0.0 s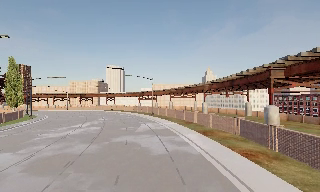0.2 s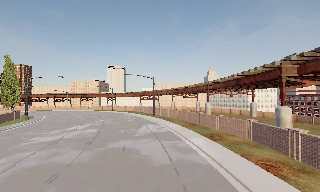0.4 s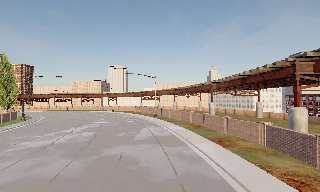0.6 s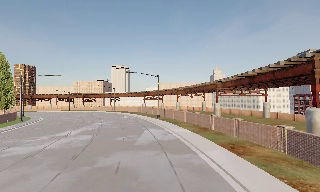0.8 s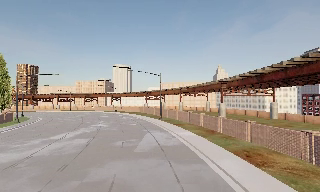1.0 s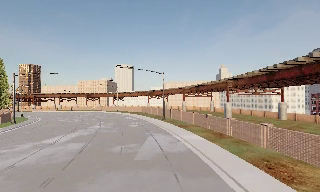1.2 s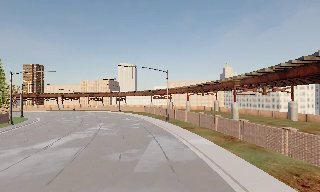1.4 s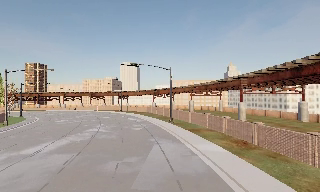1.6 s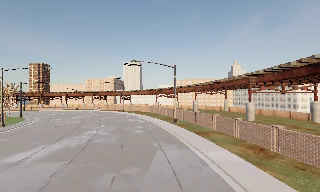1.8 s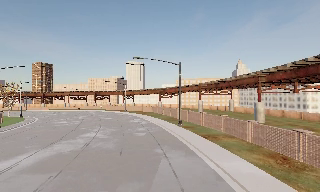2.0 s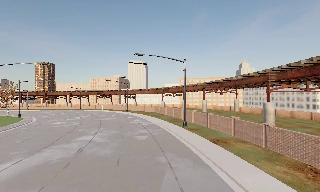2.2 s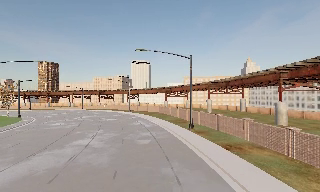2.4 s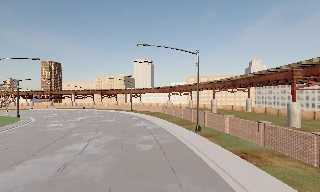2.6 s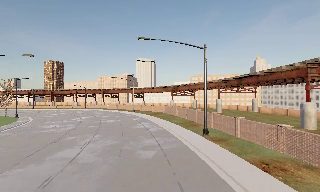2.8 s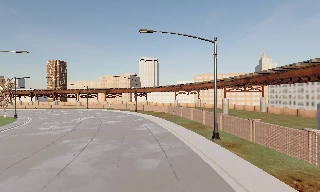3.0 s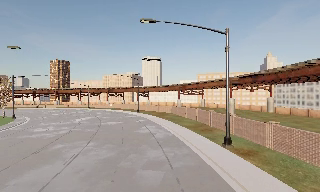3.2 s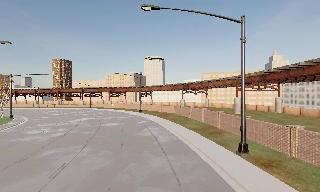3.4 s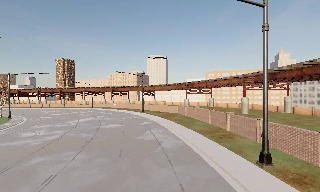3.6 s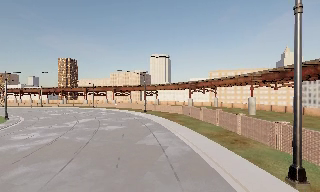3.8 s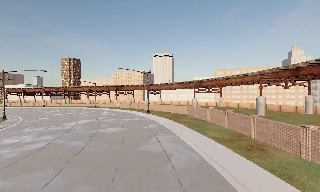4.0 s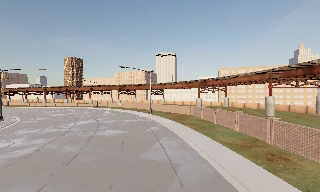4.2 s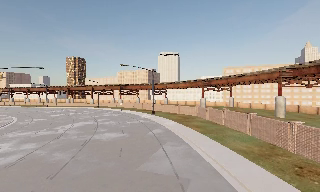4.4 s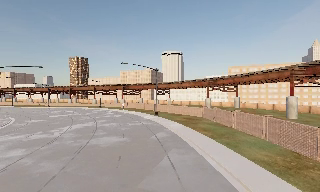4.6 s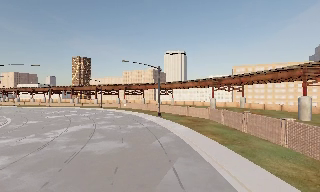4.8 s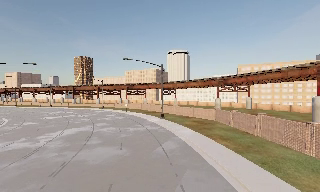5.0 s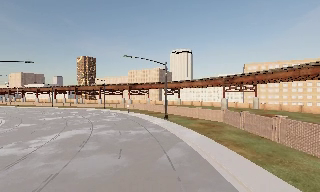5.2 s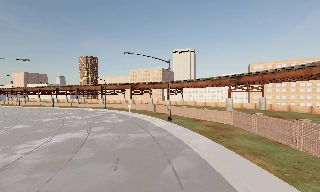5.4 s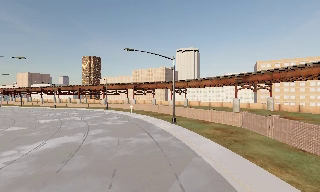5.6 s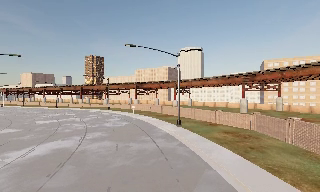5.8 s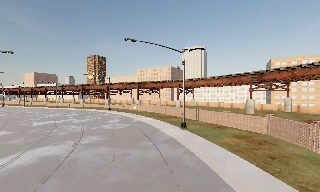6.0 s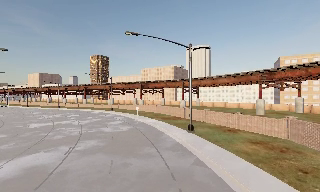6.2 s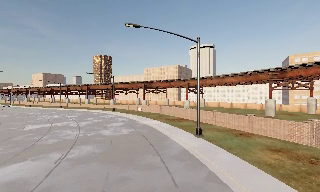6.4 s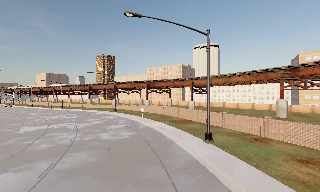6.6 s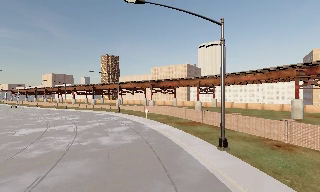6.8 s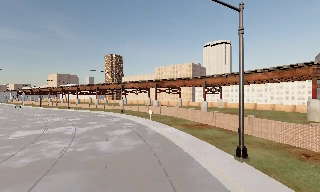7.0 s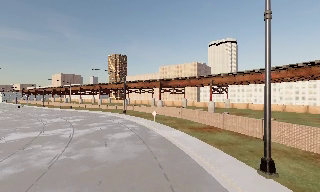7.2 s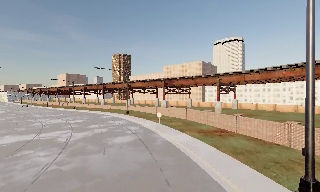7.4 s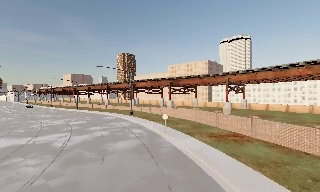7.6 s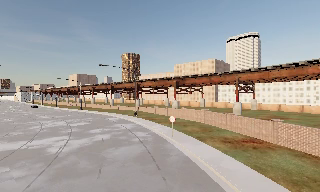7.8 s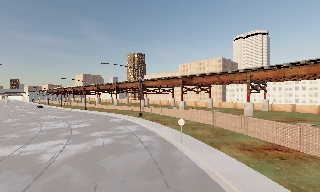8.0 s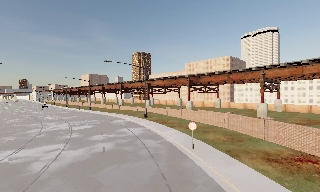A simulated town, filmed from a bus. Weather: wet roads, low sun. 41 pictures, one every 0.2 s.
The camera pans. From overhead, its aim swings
counterclockwise.
The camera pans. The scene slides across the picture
to the right.
0.0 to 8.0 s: The camera swings to its left by about 45 degrees, and the scene slides to the right. It travels forward, about 75 m.
The film runs forward here.
